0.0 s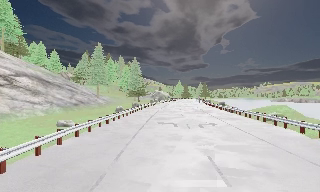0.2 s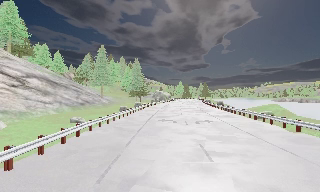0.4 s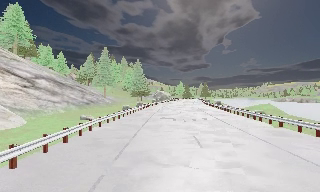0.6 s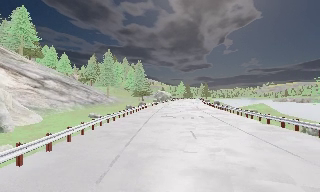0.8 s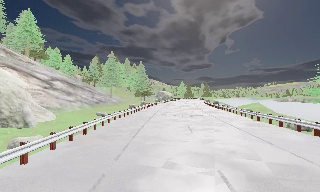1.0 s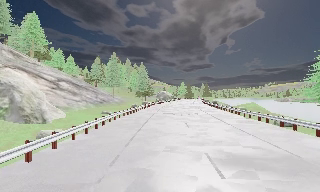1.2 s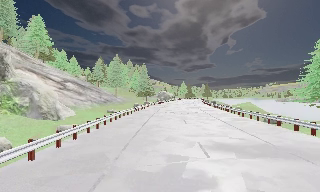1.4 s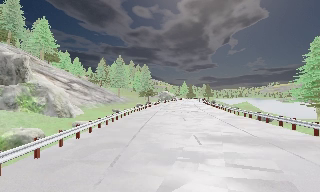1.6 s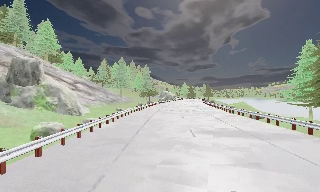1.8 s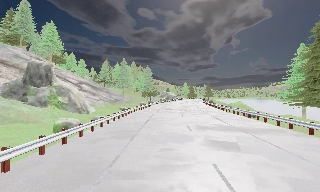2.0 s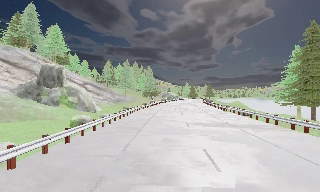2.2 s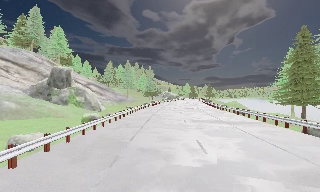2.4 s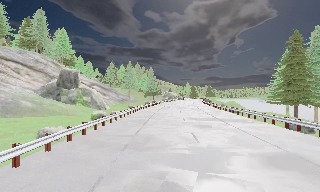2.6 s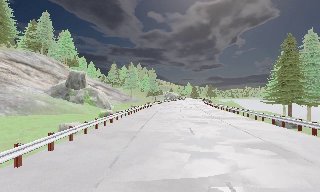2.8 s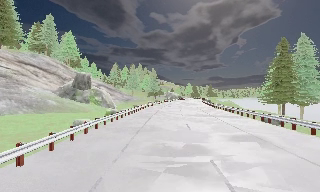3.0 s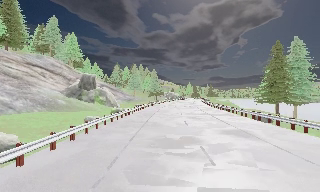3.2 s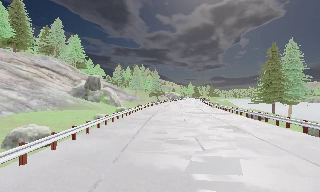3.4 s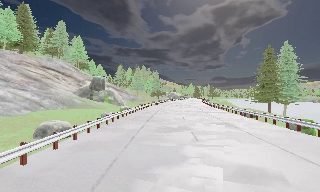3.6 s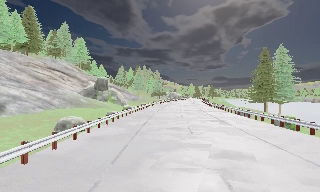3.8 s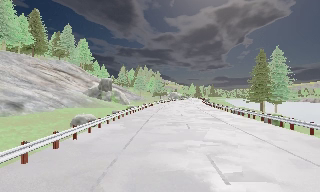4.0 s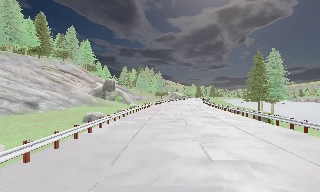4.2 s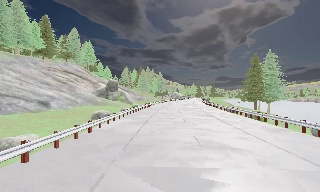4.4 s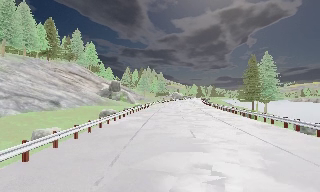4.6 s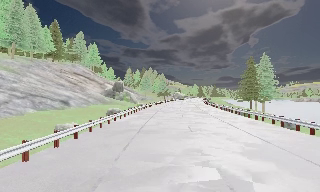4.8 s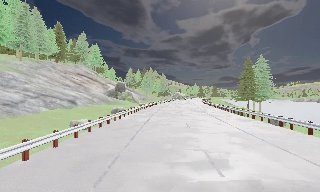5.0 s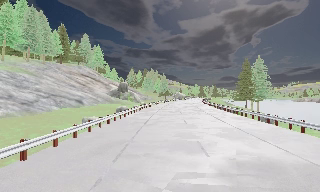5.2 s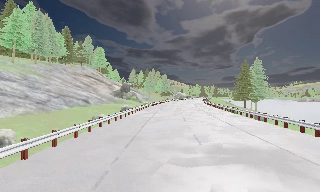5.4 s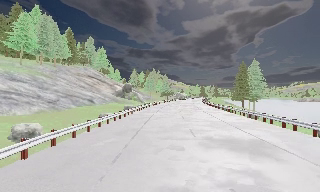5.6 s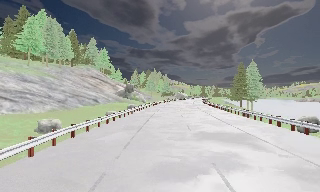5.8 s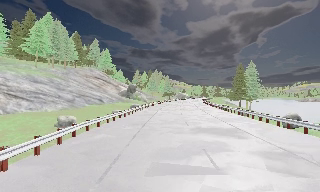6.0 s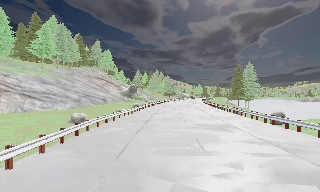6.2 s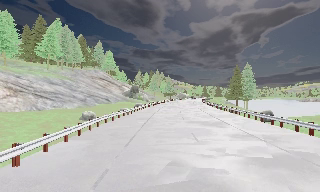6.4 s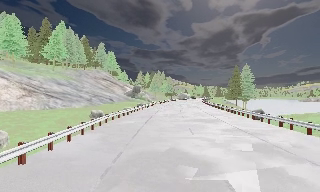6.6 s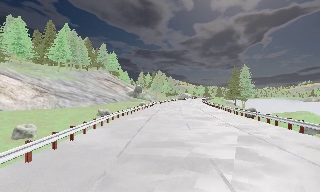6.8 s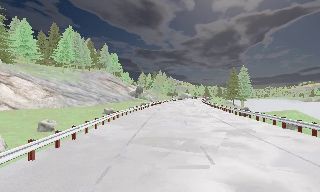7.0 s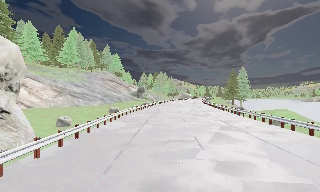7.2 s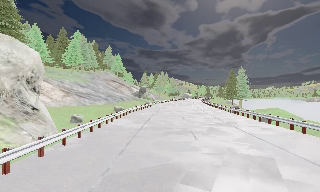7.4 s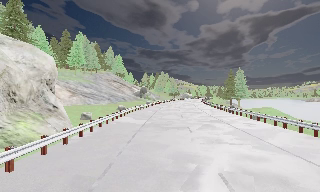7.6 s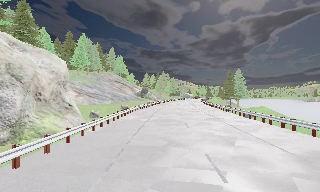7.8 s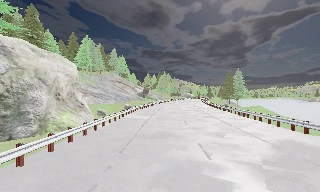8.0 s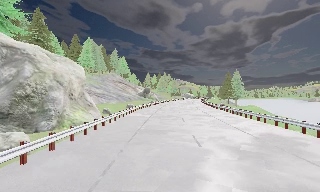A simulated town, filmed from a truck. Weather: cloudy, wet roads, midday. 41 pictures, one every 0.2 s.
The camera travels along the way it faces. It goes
backward.
0.0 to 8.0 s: The scene slides to the right, as the camera pans about 10 degrees to its left. It travels backward, about 60 m, so what stands in front gets smaller.
The film runs backward here.
